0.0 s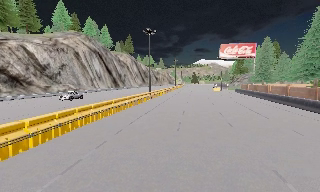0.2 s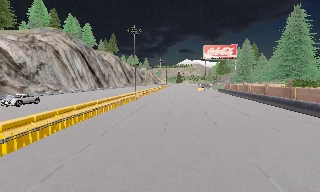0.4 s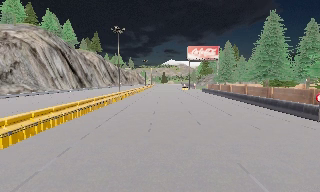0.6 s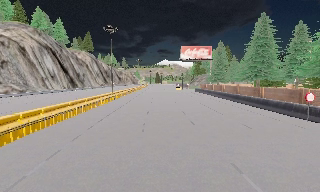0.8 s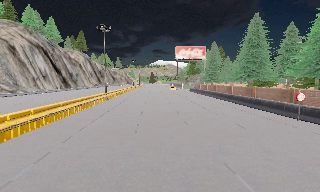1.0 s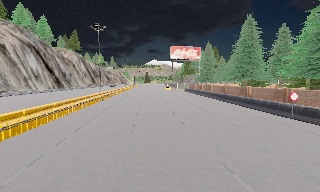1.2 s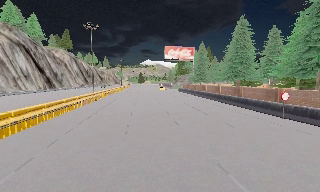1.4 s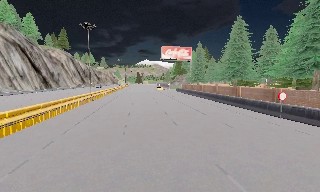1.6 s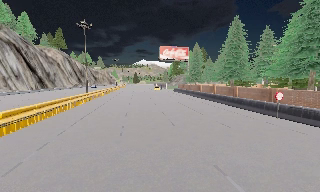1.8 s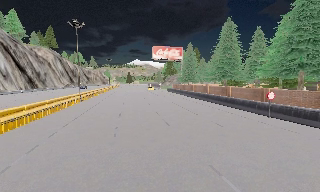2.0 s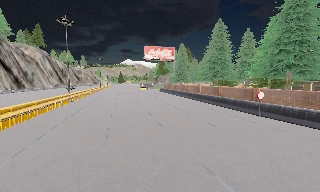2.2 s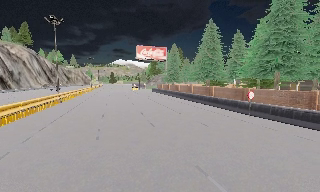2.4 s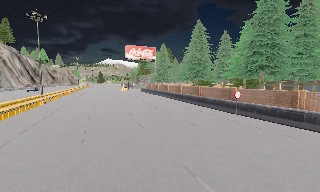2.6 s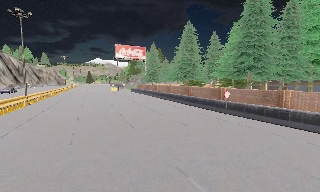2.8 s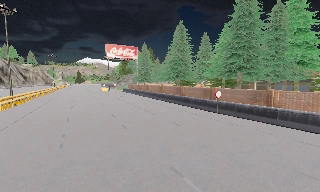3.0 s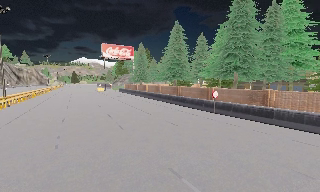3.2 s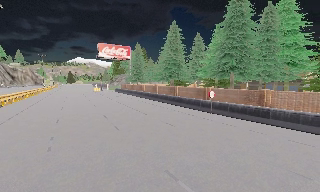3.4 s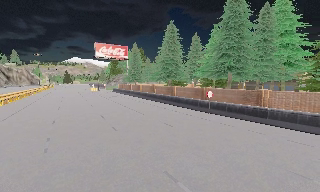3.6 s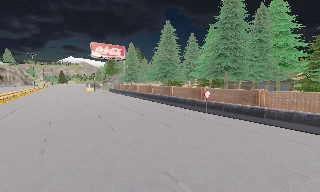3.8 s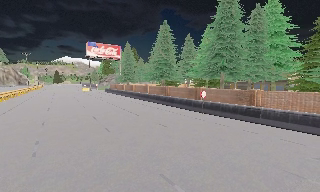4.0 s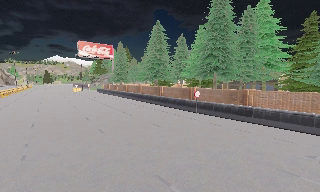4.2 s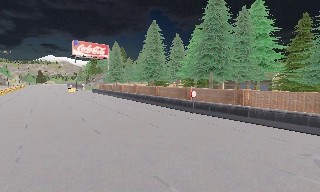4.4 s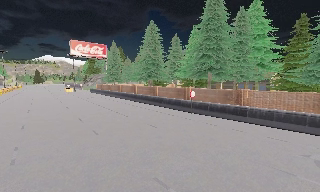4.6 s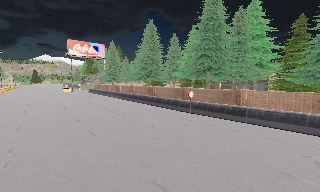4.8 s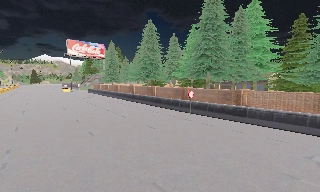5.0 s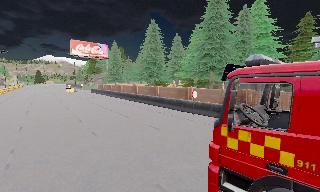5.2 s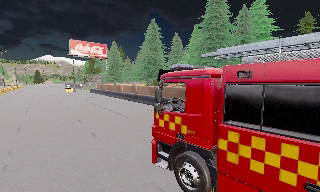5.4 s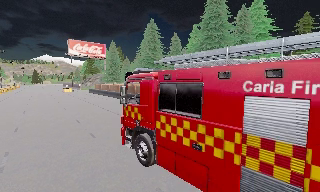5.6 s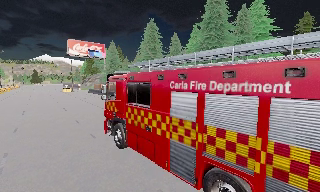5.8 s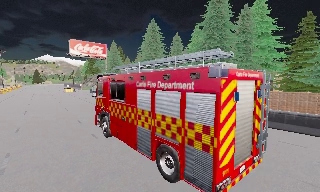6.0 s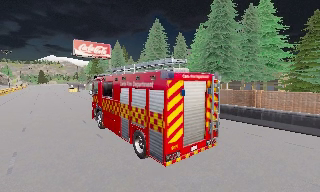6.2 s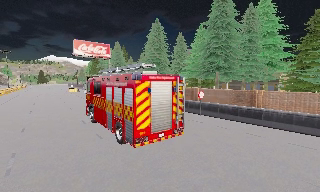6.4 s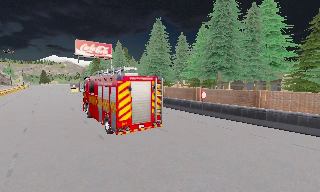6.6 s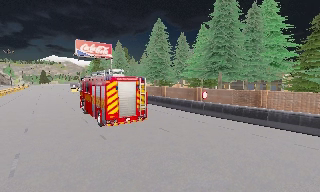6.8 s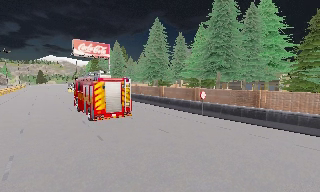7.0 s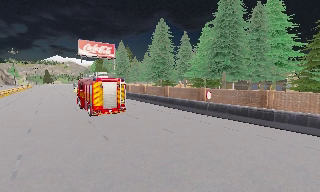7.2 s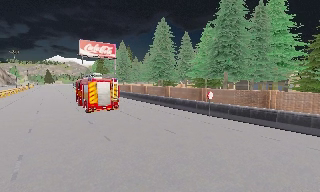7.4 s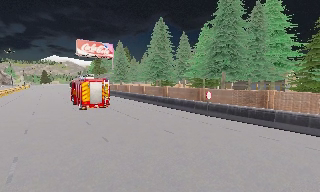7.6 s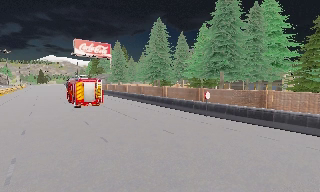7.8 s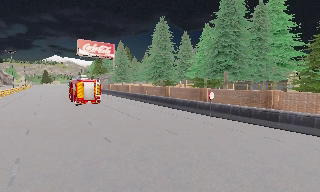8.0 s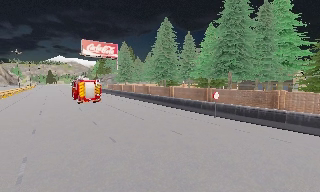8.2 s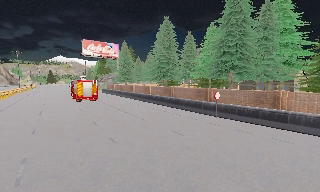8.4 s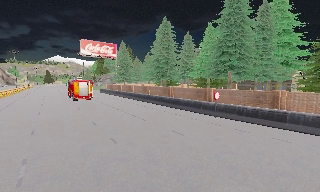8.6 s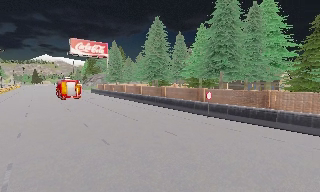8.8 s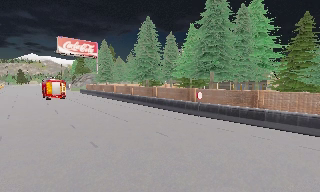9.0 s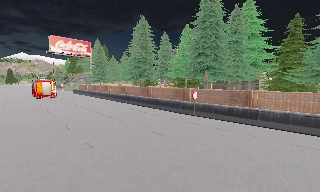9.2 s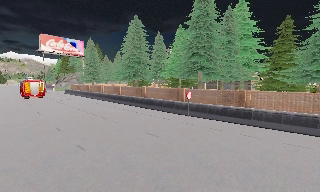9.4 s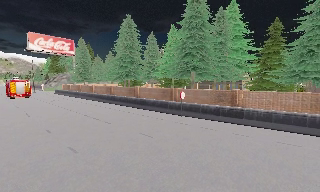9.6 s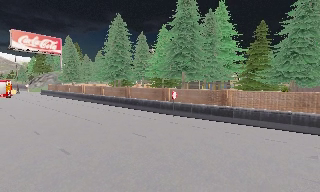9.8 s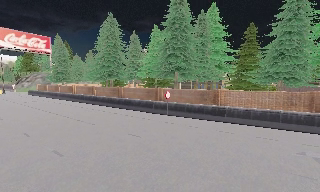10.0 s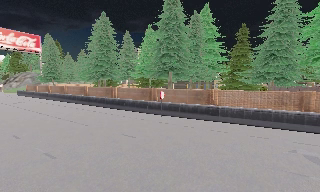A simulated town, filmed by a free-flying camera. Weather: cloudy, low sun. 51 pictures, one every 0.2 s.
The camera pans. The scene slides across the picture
to the left.
The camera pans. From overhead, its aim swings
clockwise.
0.0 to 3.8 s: The camera swings to its right by about 45 degrees, and the scene slides to the left. It travels forward, about 1.5 m.
3.8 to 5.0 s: The camera travels forward, about 0.5 m, so what stands in front looms larger.
5.0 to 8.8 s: The camera travels forward and to its left, about 1.5 m, so what stands in front looms larger.
8.8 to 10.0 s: The camera swings to its right by about 15 degrees, and the scene slides to the left. It travels to its left, about 0.5 m.
The film runs forward here.
